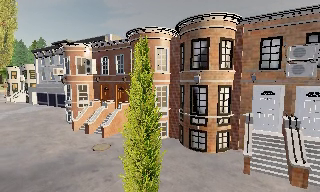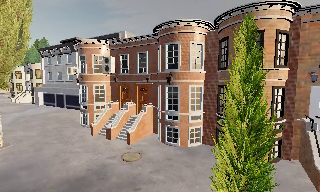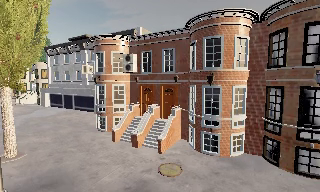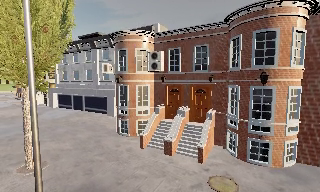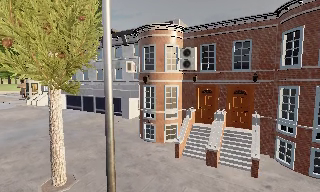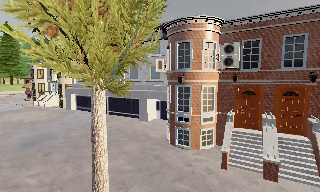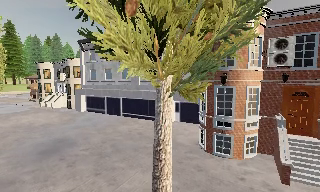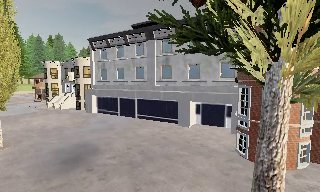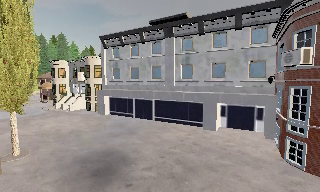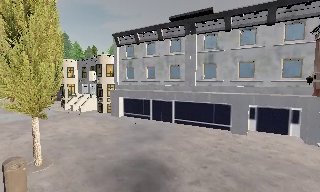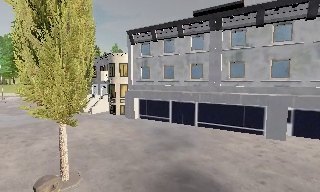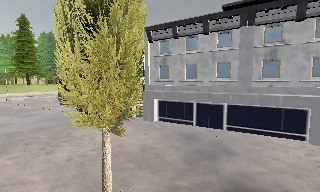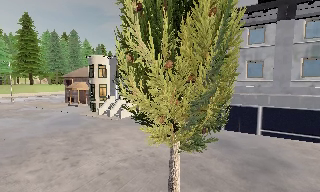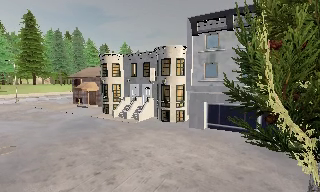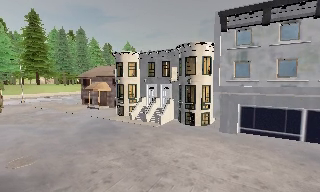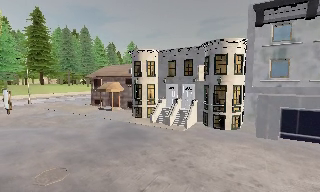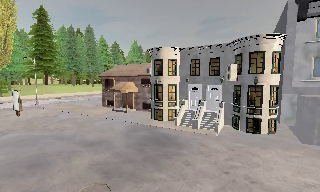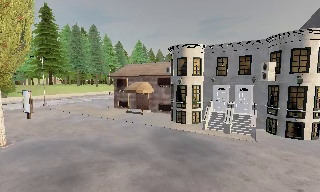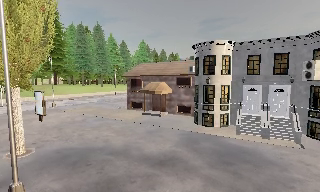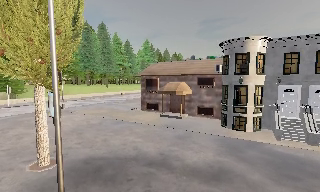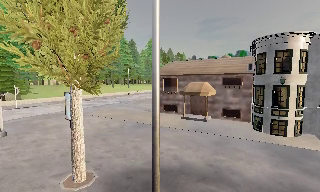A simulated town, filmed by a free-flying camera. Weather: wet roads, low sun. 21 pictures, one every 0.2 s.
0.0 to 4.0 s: The camera travels to its left and forward, about 45 m, so close, fixed things drift to the right.
The film runs forward here.
